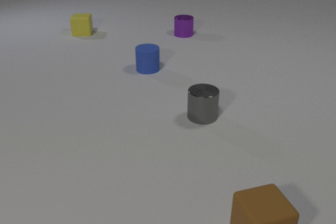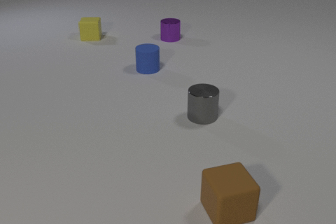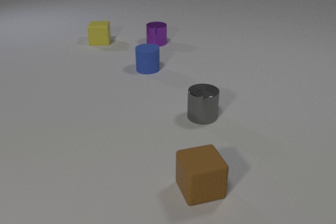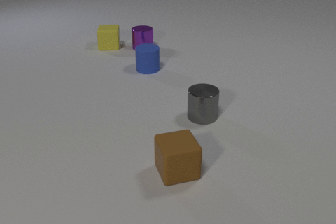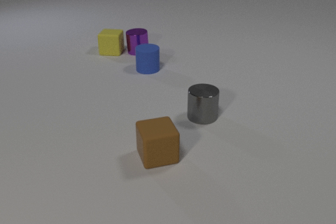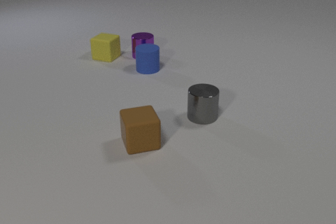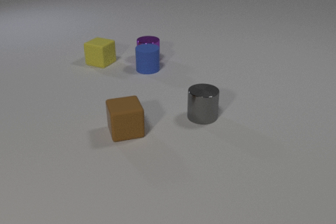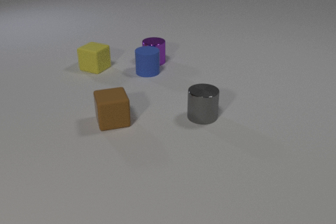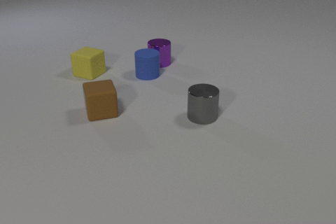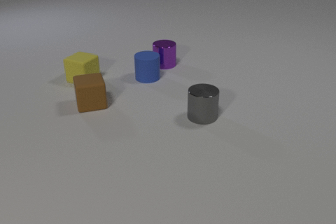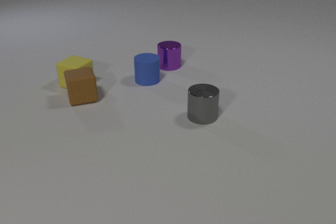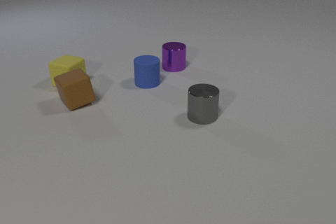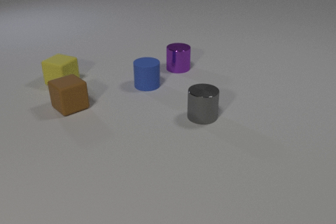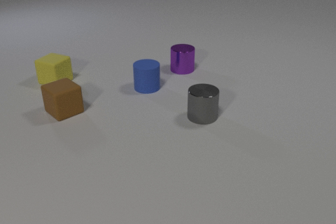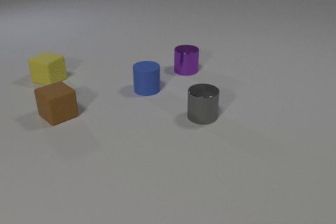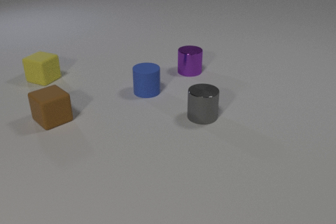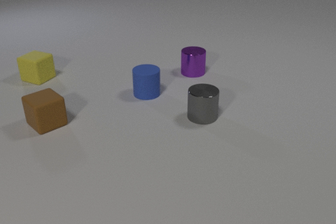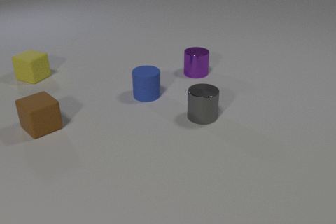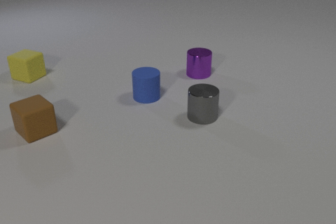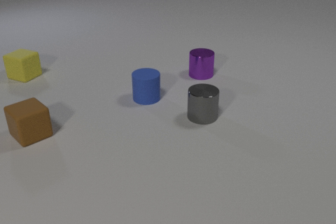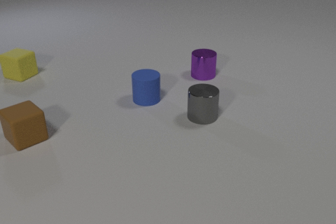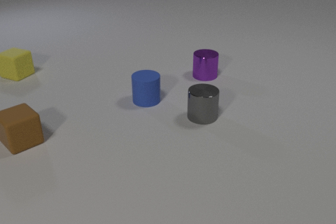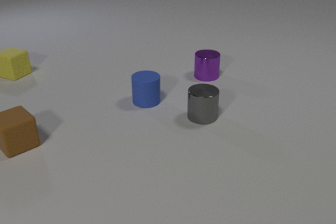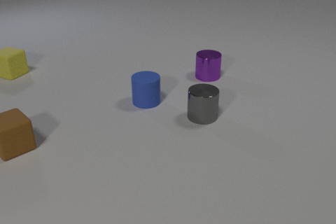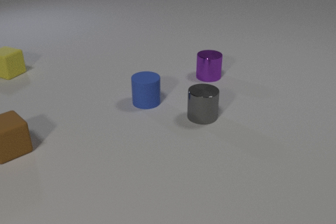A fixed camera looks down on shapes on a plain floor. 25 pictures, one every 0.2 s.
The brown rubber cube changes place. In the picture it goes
to the left.
The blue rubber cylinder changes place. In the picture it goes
toward the camera.
0.0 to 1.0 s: The purple metal cylinder slides toward the camera and to the left. The yellow rubber cube slides toward the camera, spins clockwise seen from above by about 30 degrees, its near face sliding to the left. The brown rubber cube slides away from the camera and to the left. The purple metal cylinder and the yellow rubber cube collide.
1.0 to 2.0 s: The purple metal cylinder slides toward the camera and to the right. The yellow rubber cube slides toward the camera and to the left. The brown rubber cube slides away from the camera and to the left. The blue rubber cylinder slides toward the camera. The purple metal cylinder and the blue rubber cylinder collide. The yellow rubber cube and the brown rubber cube collide.
2.0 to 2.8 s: The purple metal cylinder slides to the right and toward the camera. The yellow rubber cube slides to the left and away from the camera. The brown rubber cube slides toward the camera and to the left, spins so that its near face slides to the right, counterclockwise seen from above. The blue rubber cylinder slides toward the camera.
2.8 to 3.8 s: The purple metal cylinder slides to the right and toward the camera. The yellow rubber cube slides to the left and away from the camera. The brown rubber cube slides toward the camera and to the left. The blue rubber cylinder slides toward the camera.
3.8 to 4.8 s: The purple metal cylinder slides to the right. The yellow rubber cube slides to the left and away from the camera. The brown rubber cube slides to the left and toward the camera. The blue rubber cylinder slides toward the camera.
What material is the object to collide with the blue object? metal.
What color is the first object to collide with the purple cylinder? yellow.
What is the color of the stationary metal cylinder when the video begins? gray.
